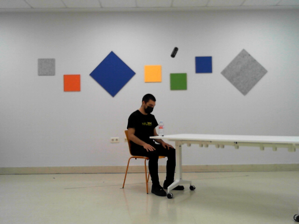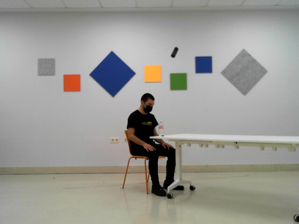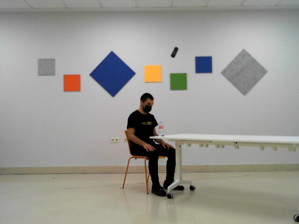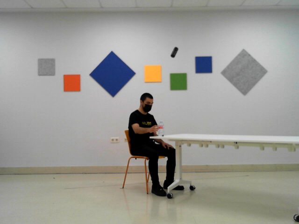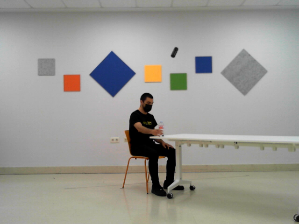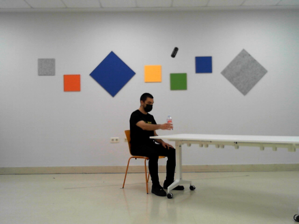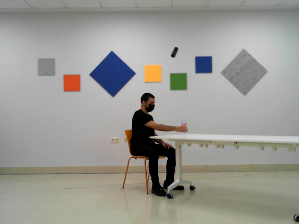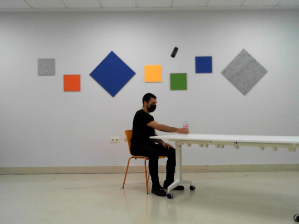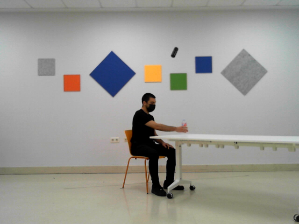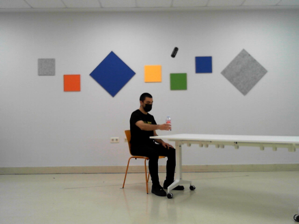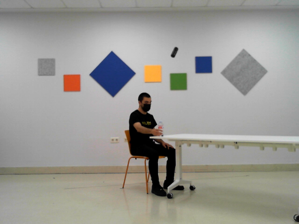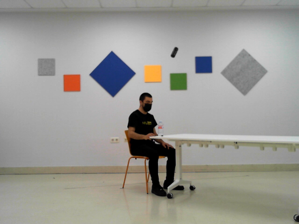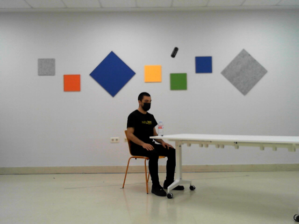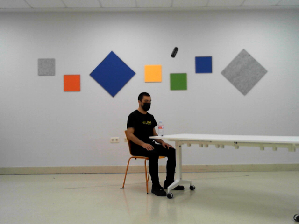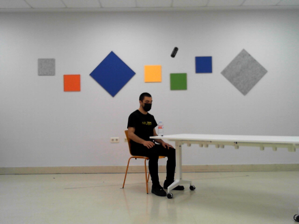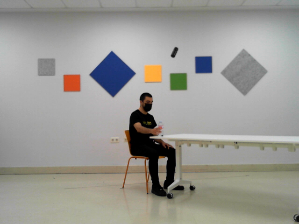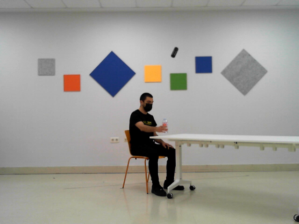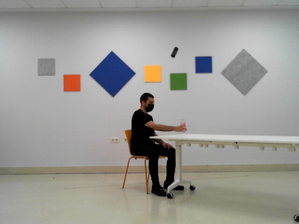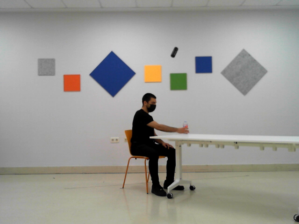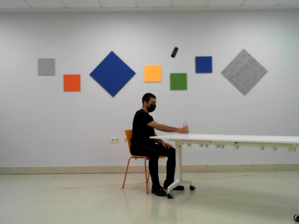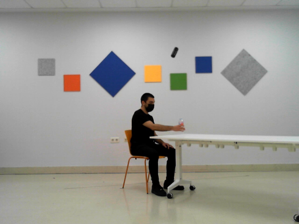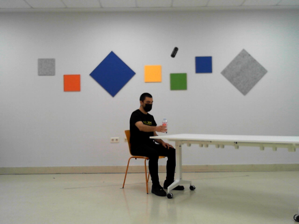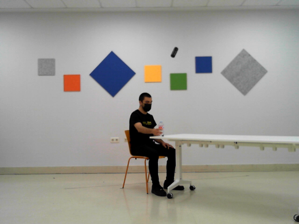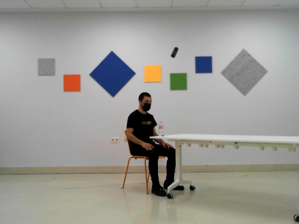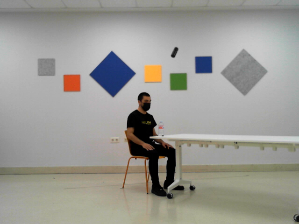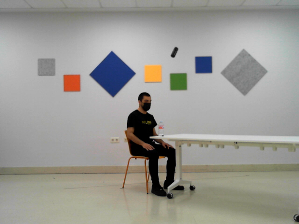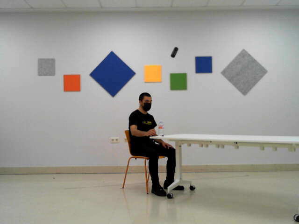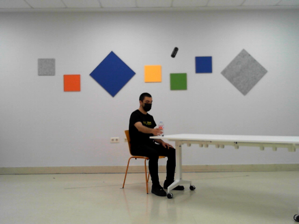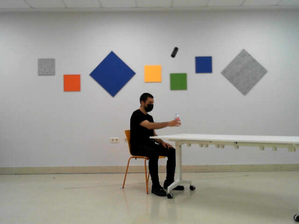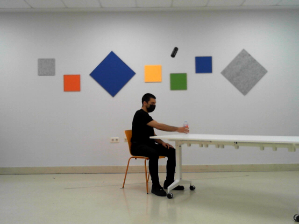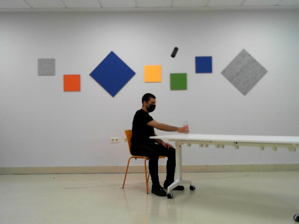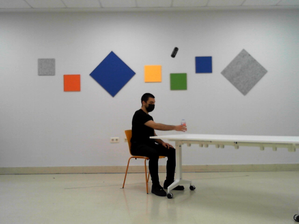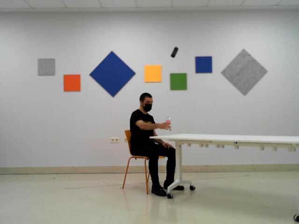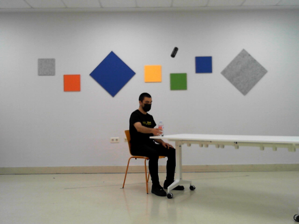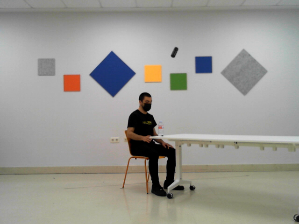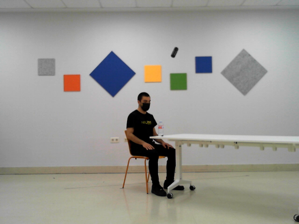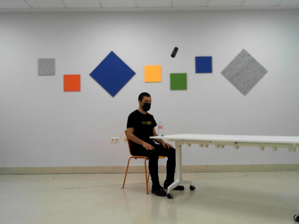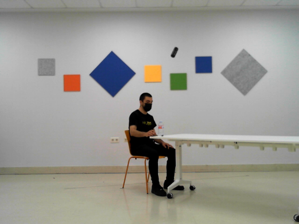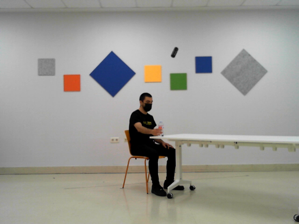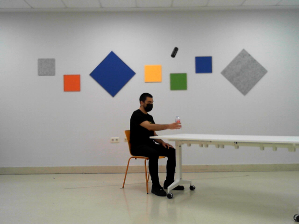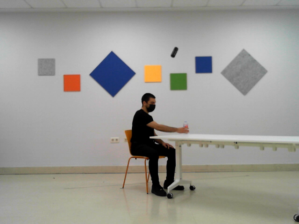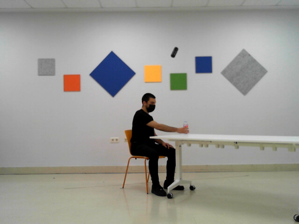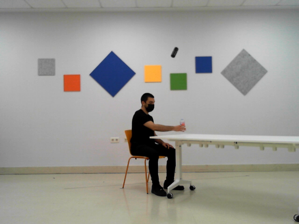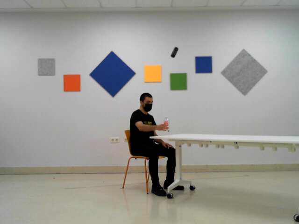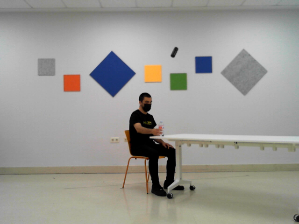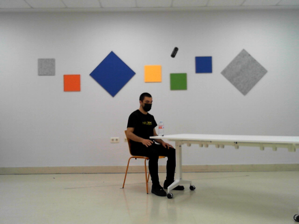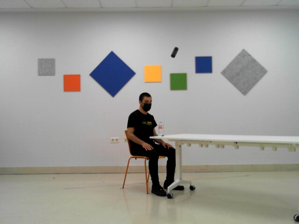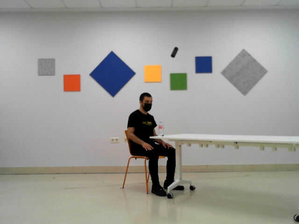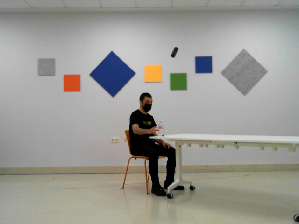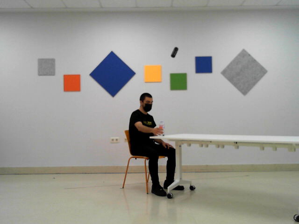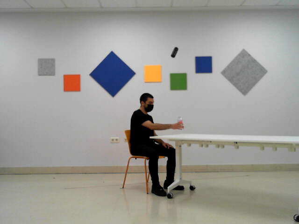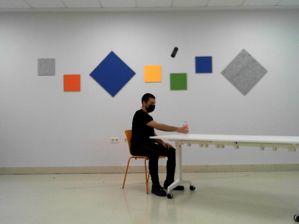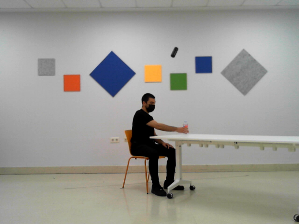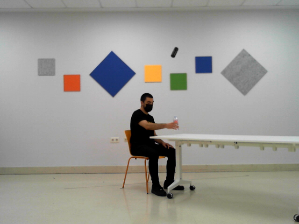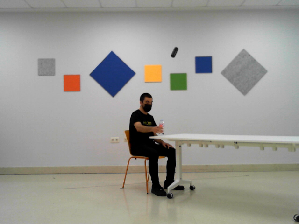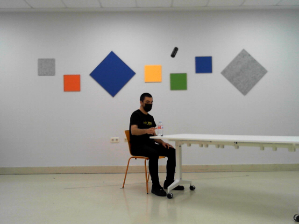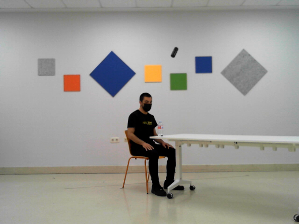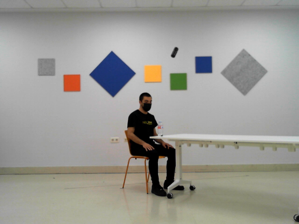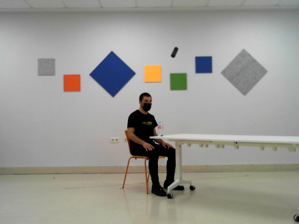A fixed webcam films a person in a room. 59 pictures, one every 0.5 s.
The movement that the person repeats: Move a bottle from side to side, right hand.
